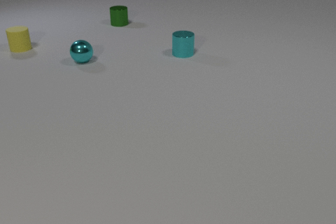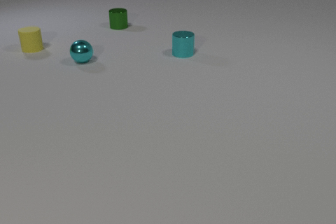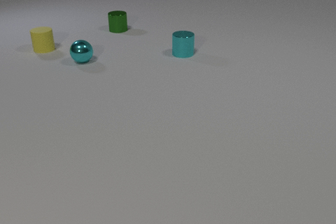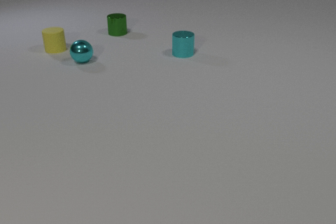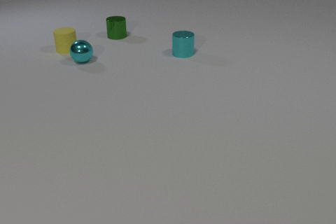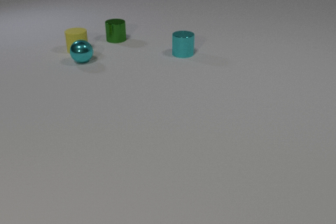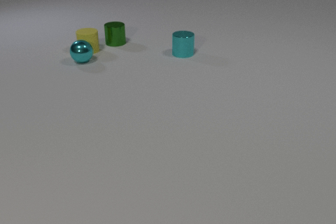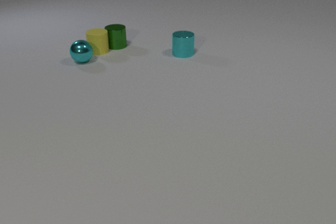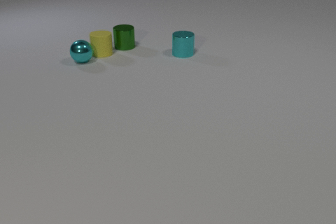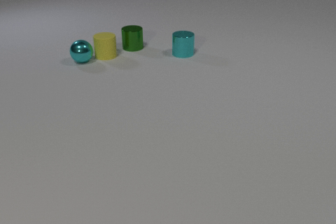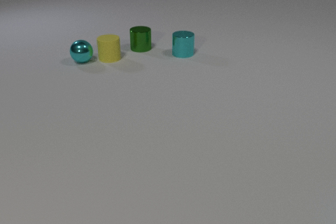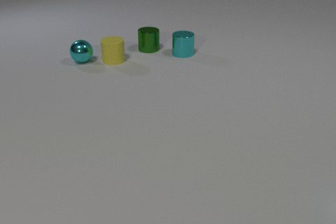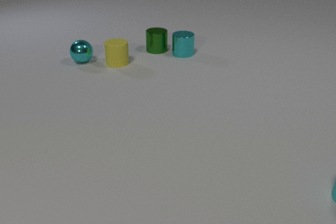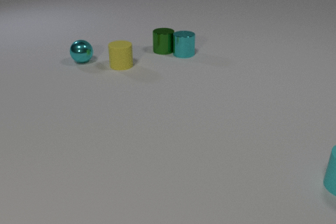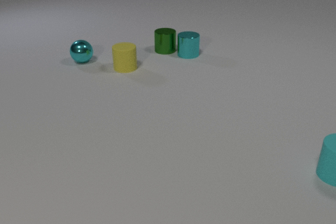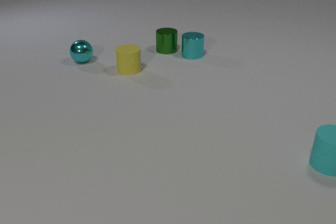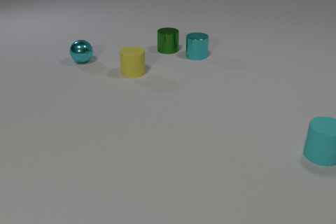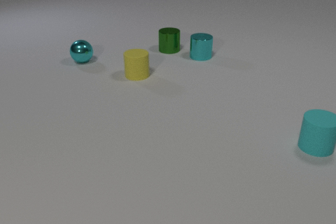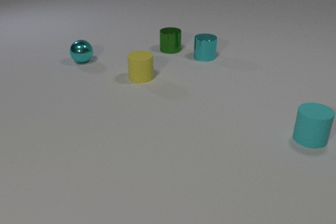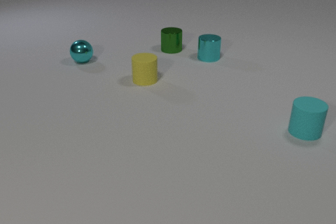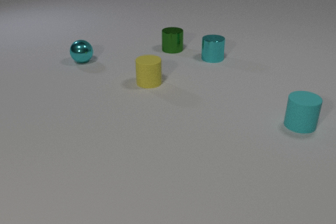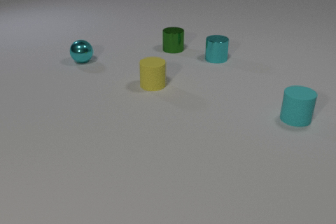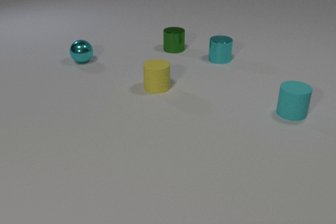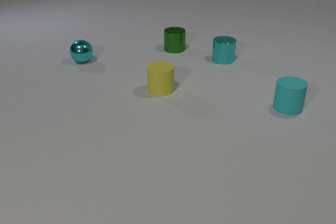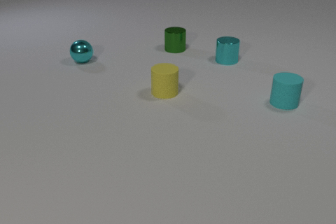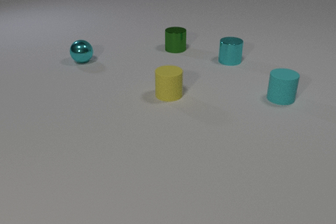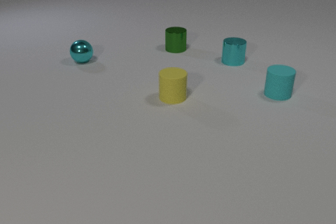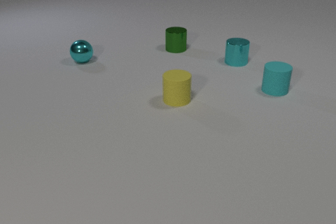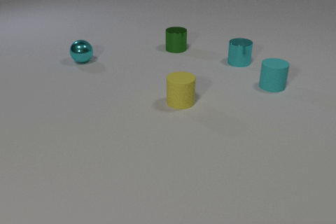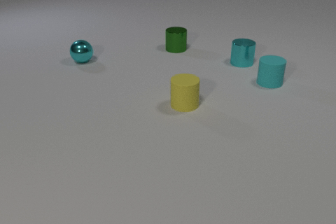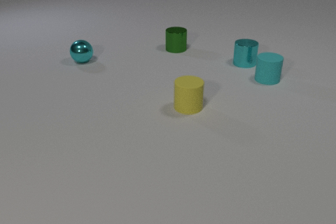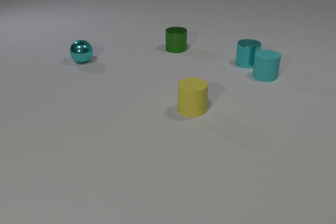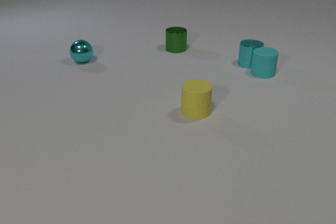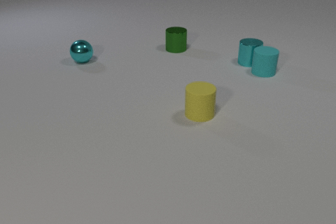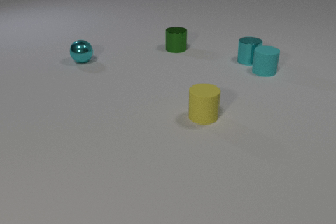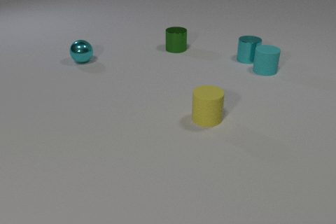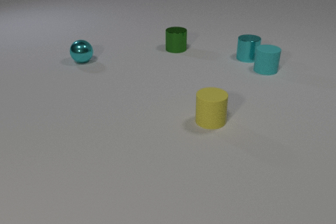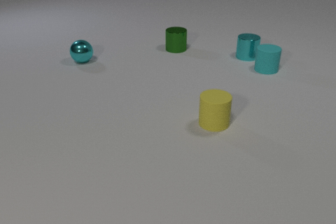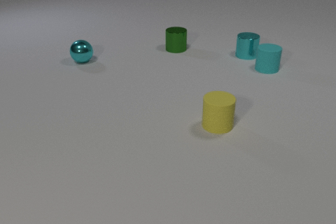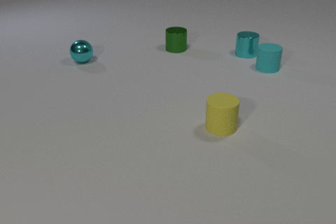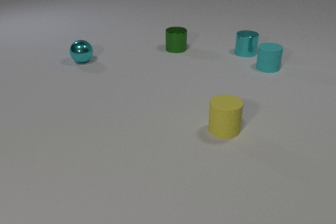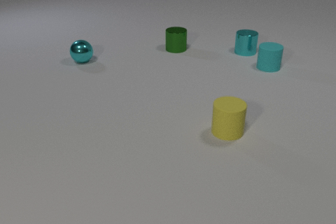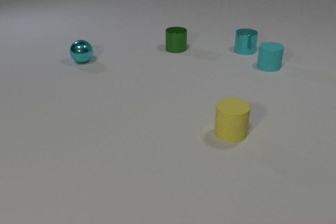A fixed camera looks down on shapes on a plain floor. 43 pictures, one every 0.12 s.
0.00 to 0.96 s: The yellow rubber cylinder slides to the right and toward the camera. The green metal cylinder slides toward the camera. The yellow rubber cylinder and the green metal cylinder collide.
0.96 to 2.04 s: The yellow rubber cylinder slides toward the camera and to the right. The green metal cylinder slides to the right. The cyan metal cylinder slides to the right. The cyan rubber cylinder comes in at the right edge, slides away from the camera and to the left. The green metal cylinder and the cyan metal cylinder collide.
2.04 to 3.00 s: The yellow rubber cylinder slides toward the camera and to the right. The green metal cylinder slides to the right. The cyan metal cylinder slides to the right. The cyan rubber cylinder slides away from the camera and to the left.
3.00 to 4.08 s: The yellow rubber cylinder slides toward the camera and to the right. The cyan metal cylinder slides to the right. The cyan rubber cylinder slides away from the camera. The cyan metal cylinder and the cyan rubber cylinder collide.
4.08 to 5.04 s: The yellow rubber cylinder slides toward the camera and to the right. The cyan metal cylinder slides away from the camera. The cyan rubber cylinder slides away from the camera.
What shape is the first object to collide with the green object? cylinder.
How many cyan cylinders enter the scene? 1.
Are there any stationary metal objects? yes.
